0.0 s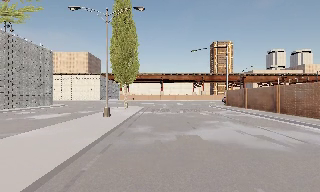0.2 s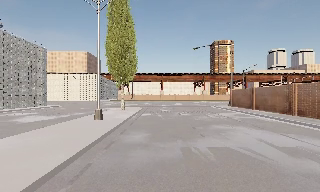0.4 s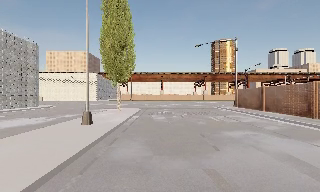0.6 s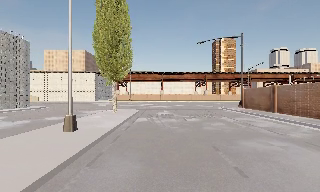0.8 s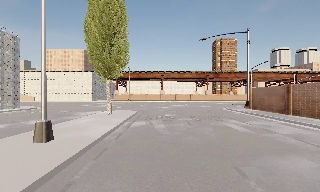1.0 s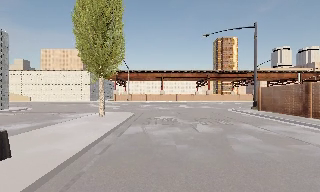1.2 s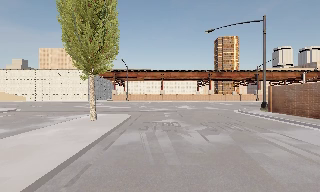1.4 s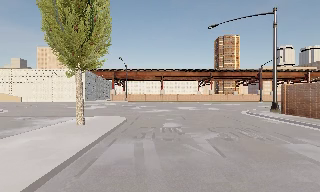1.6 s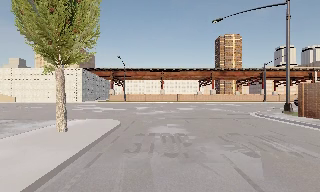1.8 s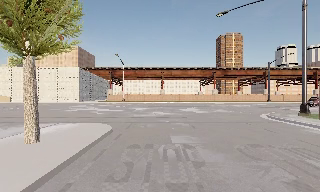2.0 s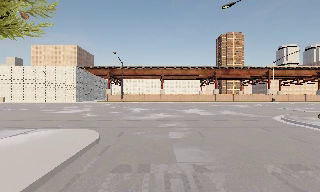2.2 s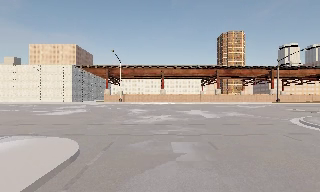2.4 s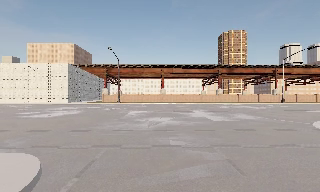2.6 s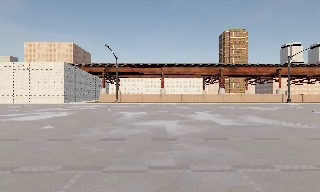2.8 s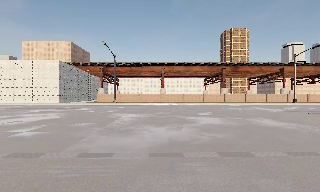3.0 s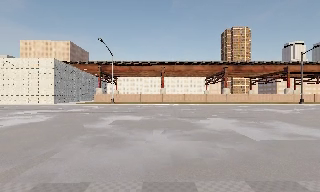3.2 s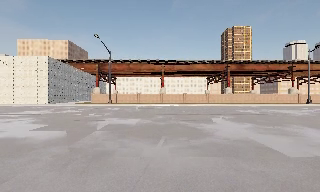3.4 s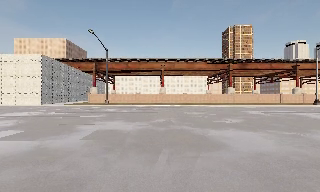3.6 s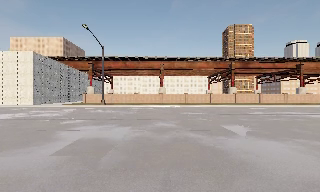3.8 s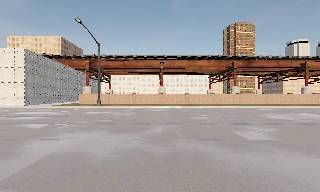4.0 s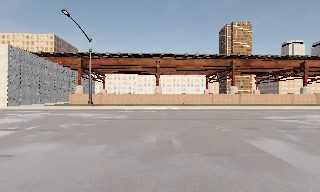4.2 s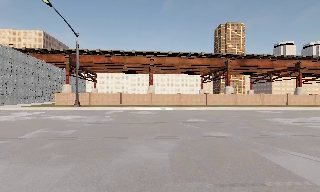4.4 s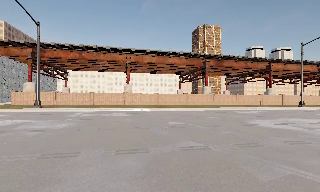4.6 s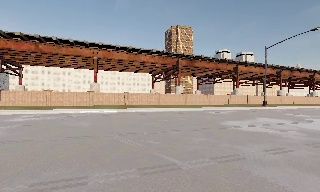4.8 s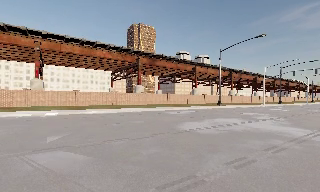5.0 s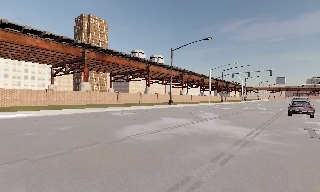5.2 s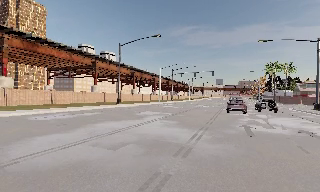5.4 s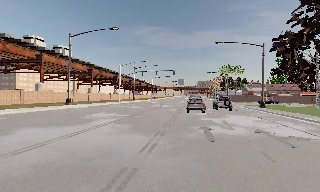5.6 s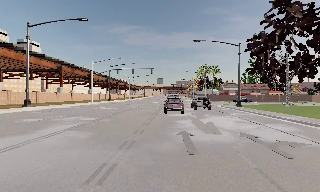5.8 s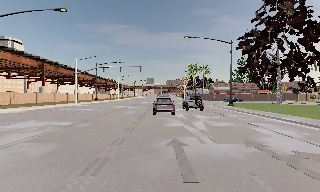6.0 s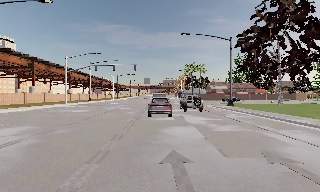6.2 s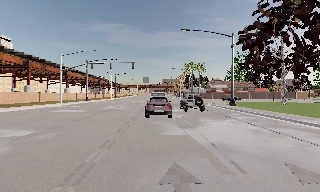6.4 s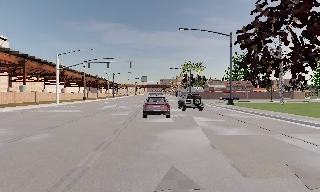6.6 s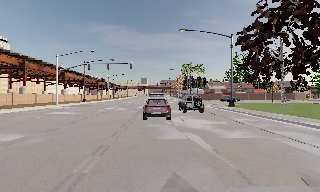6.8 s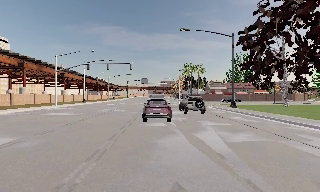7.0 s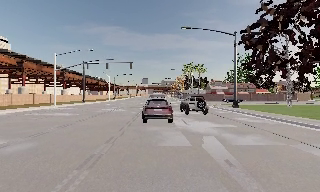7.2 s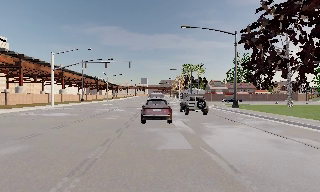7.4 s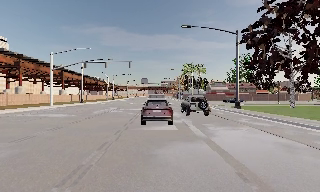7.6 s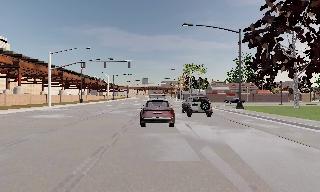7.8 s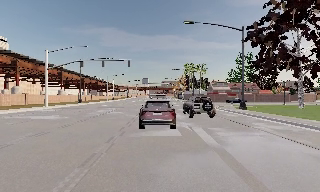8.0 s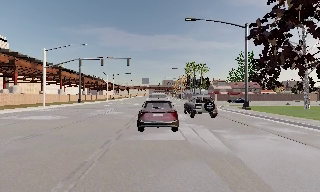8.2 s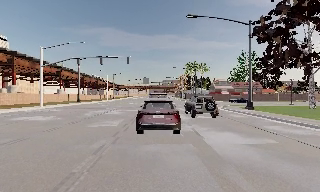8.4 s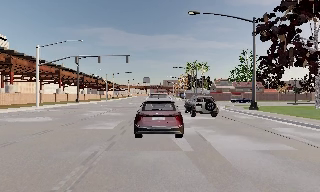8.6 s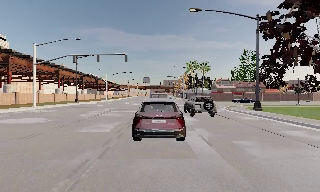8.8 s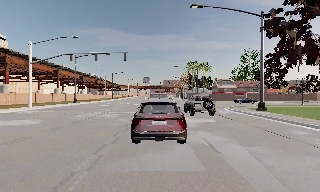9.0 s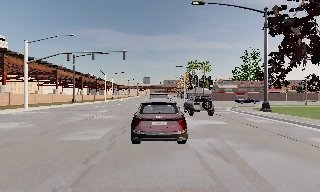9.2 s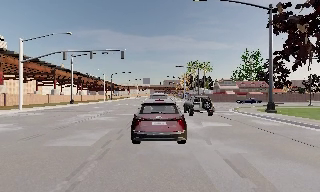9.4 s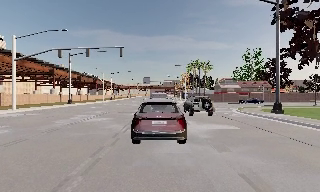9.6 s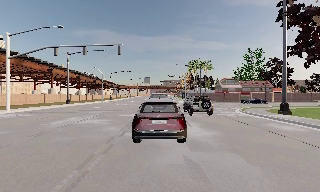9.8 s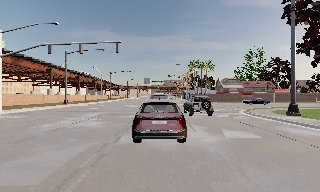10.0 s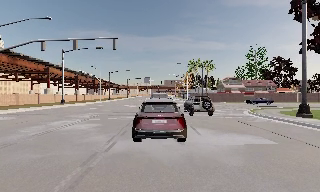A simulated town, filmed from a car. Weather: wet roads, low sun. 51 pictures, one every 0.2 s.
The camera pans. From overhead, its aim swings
clockwise.
The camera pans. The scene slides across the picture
to the left.
0.0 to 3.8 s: The camera travels forward, about 30 m, so what stands in front looms larger.
3.8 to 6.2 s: The camera swings to its right by about 90 degrees, and the scene slides to the left. It travels forward, about 19 m.
6.2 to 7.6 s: The camera travels forward, about 2.5 m, so what stands in front looms larger. It gains speed.
7.6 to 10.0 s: The camera travels forward, about 9 m, so what stands in front looms larger.
The film runs forward here.
